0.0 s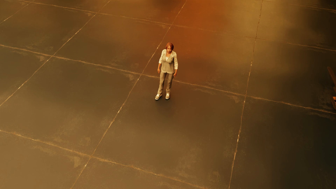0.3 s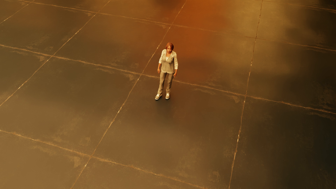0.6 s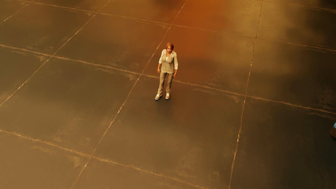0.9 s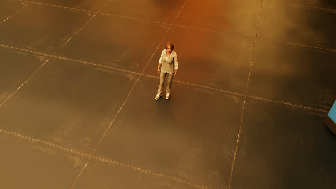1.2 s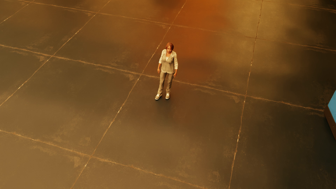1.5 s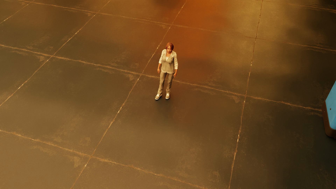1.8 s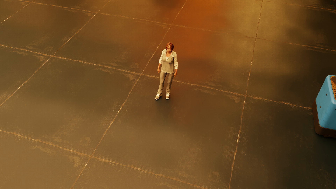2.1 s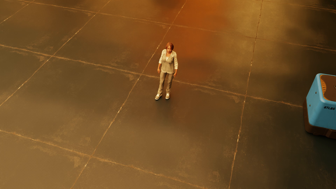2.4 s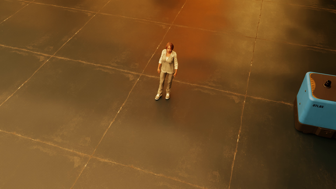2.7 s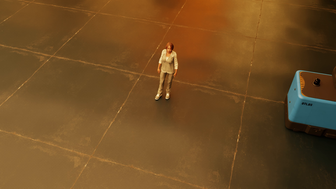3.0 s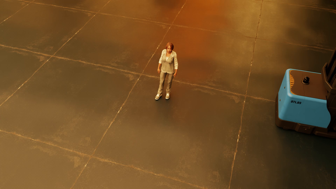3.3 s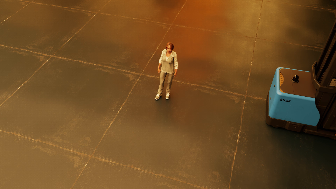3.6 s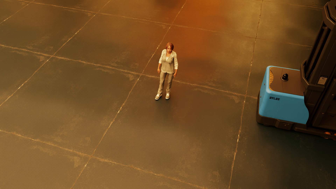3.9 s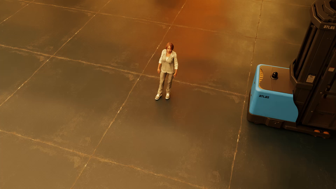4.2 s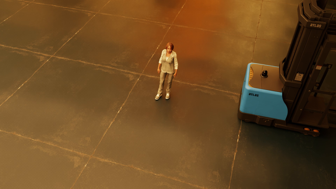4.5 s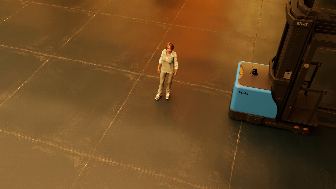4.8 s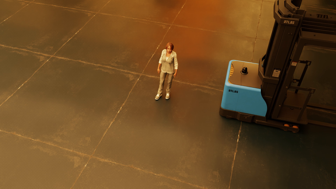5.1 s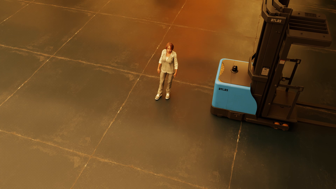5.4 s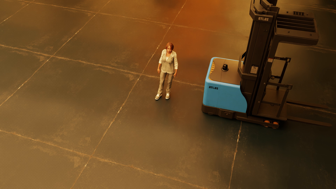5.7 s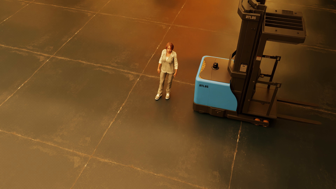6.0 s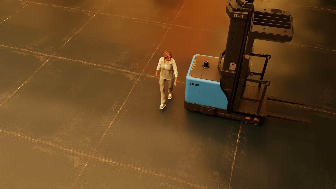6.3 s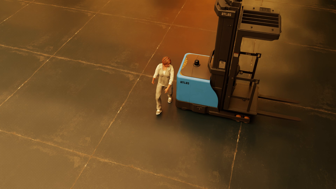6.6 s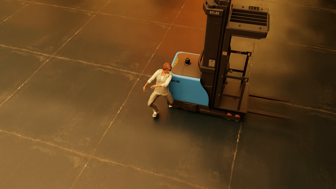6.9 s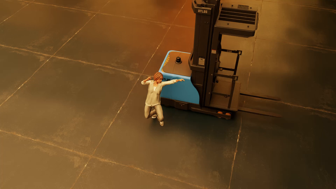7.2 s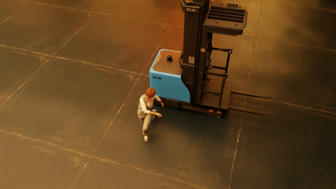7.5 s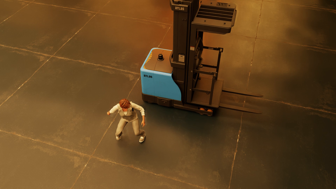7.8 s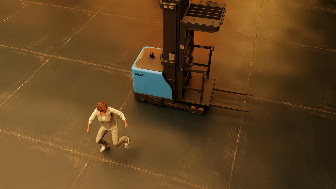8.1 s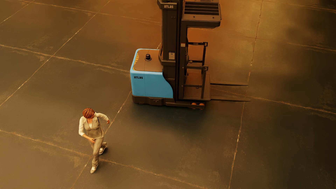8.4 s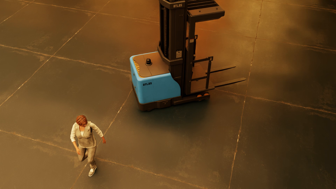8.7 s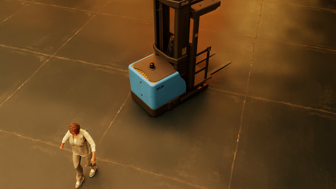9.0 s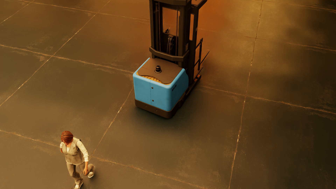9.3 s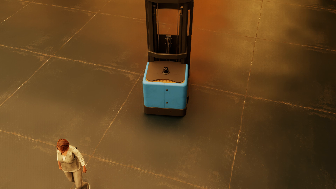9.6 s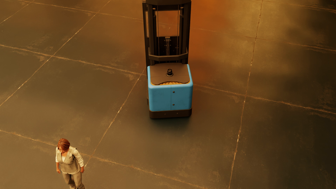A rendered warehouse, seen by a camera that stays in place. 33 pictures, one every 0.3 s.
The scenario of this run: Near miss between a forklift and a person.
